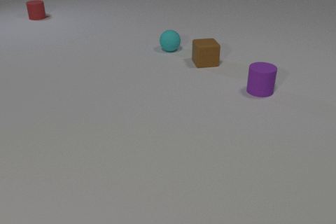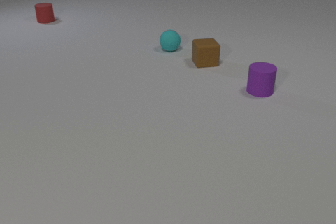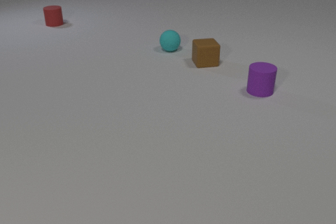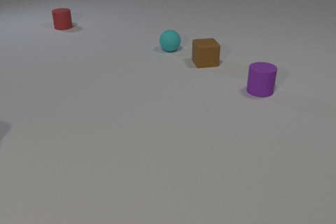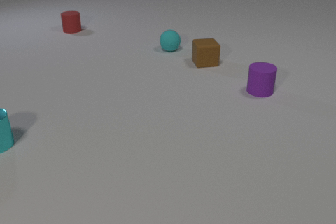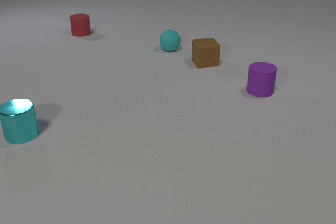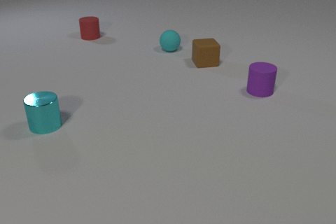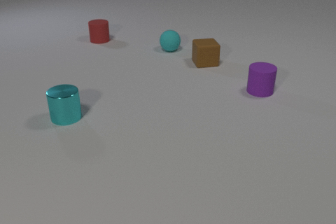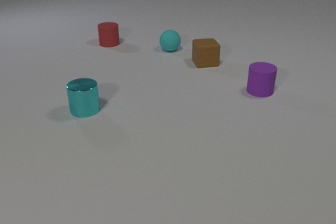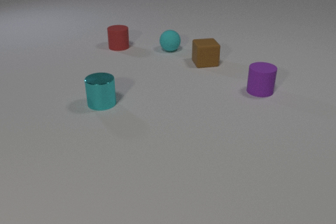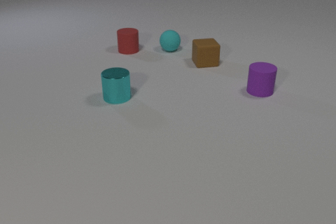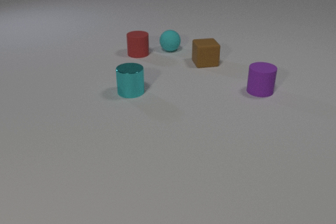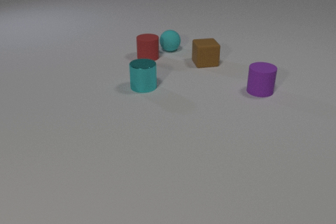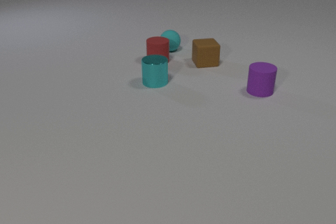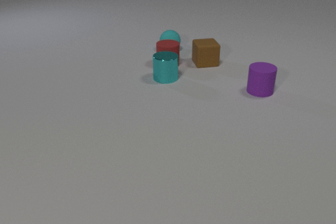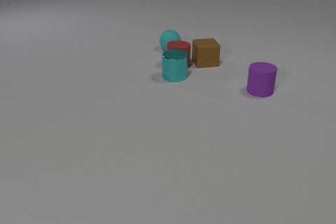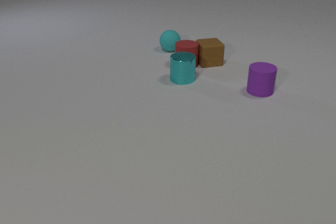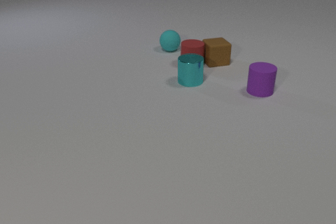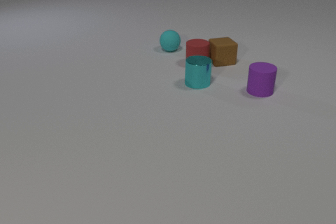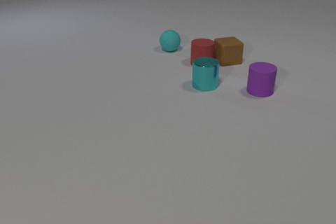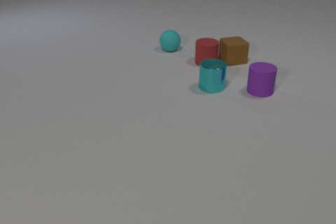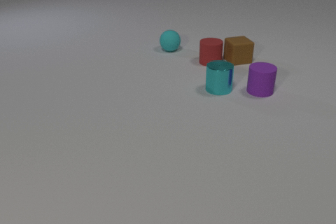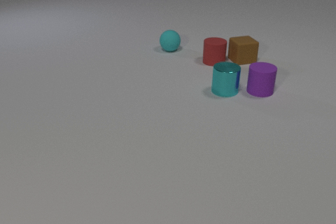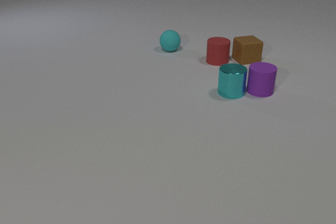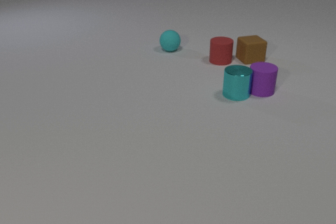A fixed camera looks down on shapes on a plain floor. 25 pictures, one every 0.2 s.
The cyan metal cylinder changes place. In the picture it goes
to the right.
0.0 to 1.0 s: The cyan metal cylinder comes in at the left edge, slides to the right. The red rubber cylinder slides toward the camera and to the right.
1.0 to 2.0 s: The cyan metal cylinder slides to the right and away from the camera. The red rubber cylinder slides toward the camera and to the right.
2.0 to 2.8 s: The cyan metal cylinder slides to the right and away from the camera. The red rubber cylinder slides to the right and toward the camera.
2.8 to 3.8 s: The cyan metal cylinder slides to the right. The red rubber cylinder slides to the right. The brown rubber cube slides to the right. The cyan metal cylinder and the red rubber cylinder collide. The red rubber cylinder and the brown rubber cube collide.
3.8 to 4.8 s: The cyan metal cylinder slides to the right and toward the camera. The red rubber cylinder slides to the right and away from the camera. The brown rubber cube slides to the right. The cyan metal cylinder and the purple rubber cylinder collide.
How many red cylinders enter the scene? 0.
Are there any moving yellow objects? no.
How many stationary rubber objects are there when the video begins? 3.
